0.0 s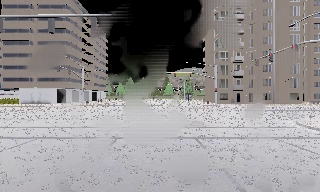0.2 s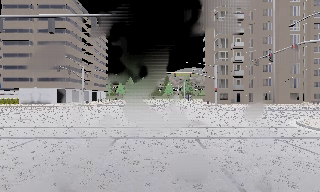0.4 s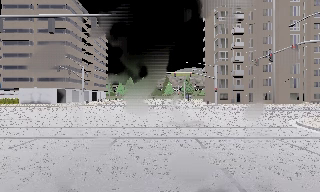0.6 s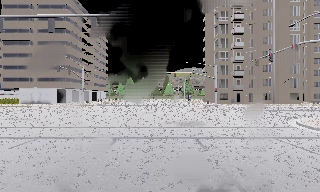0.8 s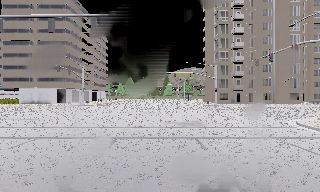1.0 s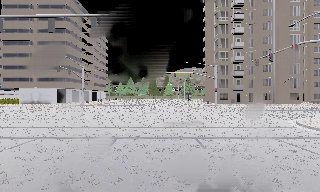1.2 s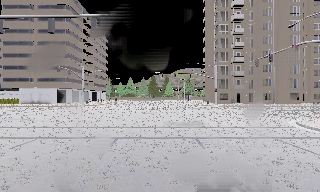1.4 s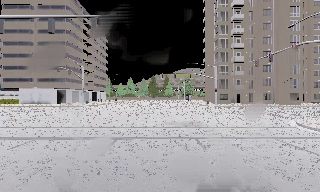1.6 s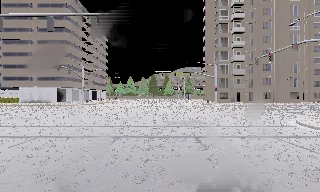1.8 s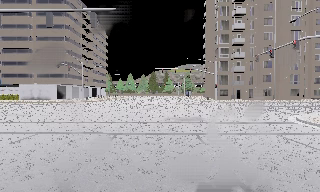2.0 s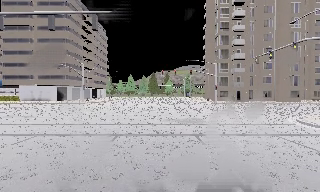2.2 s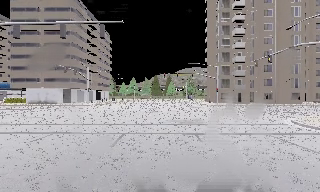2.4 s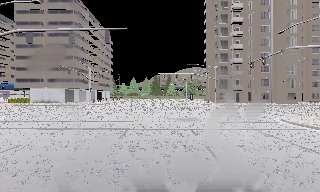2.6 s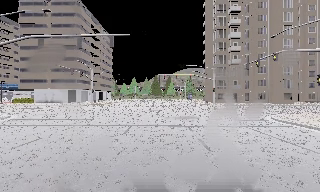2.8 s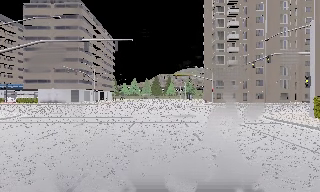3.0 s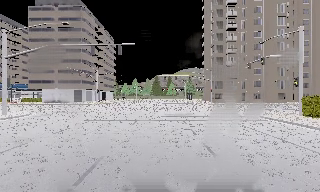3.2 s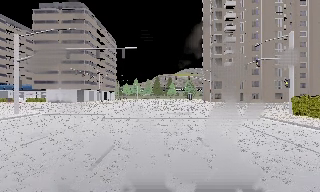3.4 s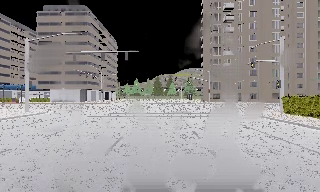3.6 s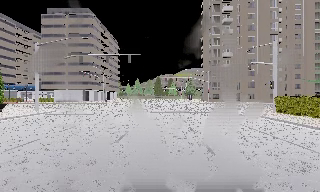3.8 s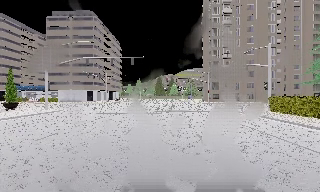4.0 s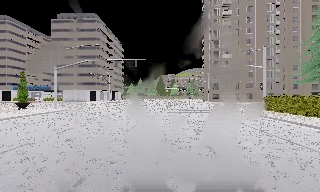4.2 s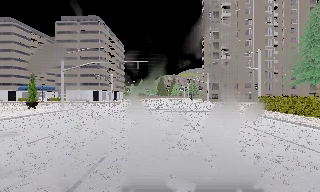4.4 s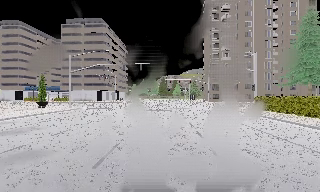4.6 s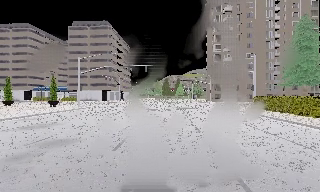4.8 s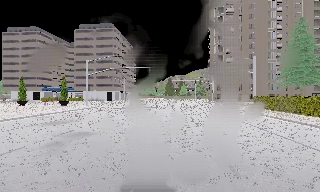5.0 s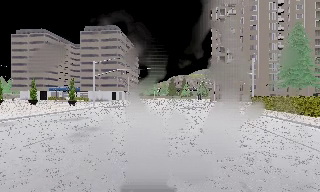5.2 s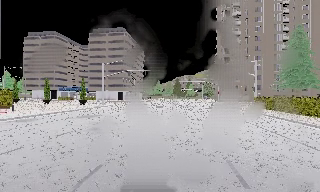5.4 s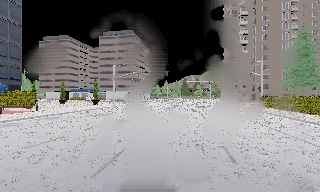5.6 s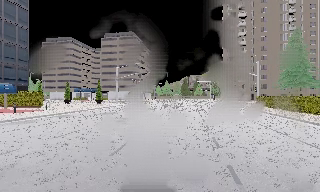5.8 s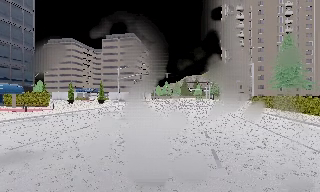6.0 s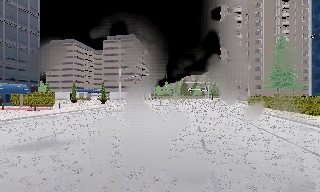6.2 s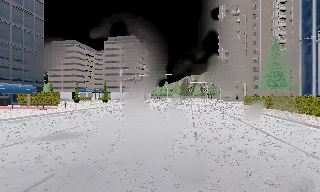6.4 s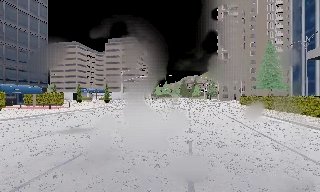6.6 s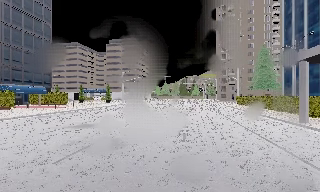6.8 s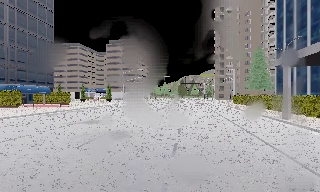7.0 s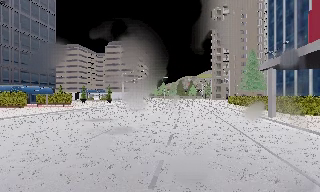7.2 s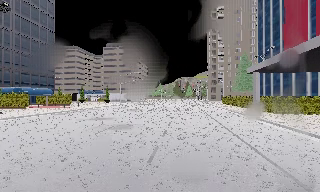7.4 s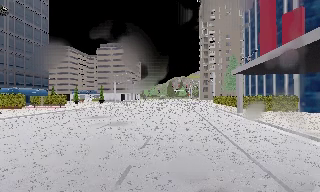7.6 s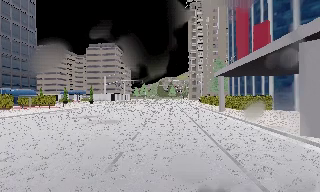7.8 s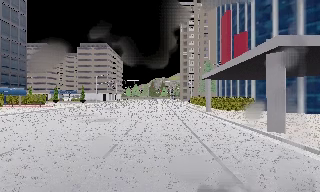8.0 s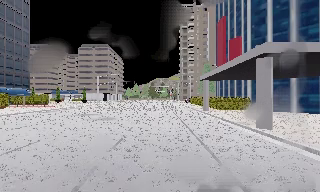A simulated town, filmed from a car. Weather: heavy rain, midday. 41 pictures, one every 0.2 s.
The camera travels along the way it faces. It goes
backward.
0.0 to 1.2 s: The camera keeps its place and its aim.
1.2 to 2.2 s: The camera travels backward, about 1 m, so what stands in front gets smaller. It gains speed.
2.2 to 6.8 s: The scene slides to the right, as the camera pans about 10 degrees to its left. It travels backward, about 30 m, so what stands in front gets smaller.
6.8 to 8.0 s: The camera pans to its right, which is clockwise from overhead, by about 10 degrees. It travels backward, about 7 m, so what stands in front gets smaller.
The film runs backward here.
